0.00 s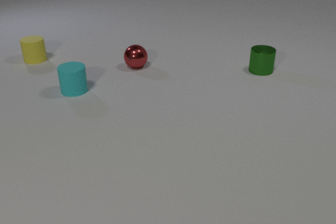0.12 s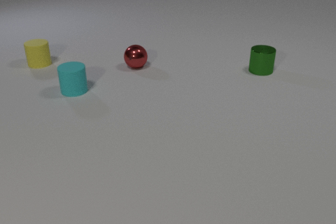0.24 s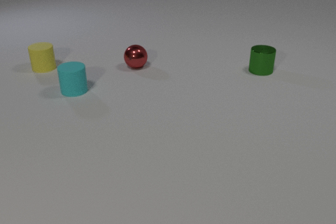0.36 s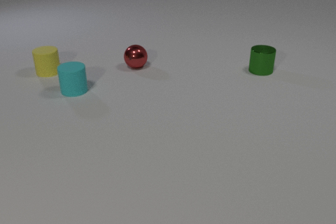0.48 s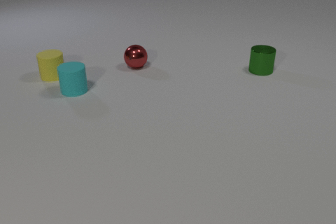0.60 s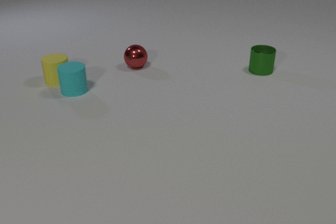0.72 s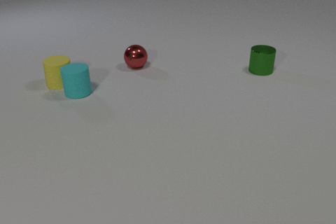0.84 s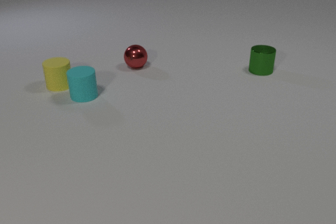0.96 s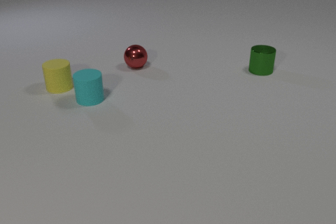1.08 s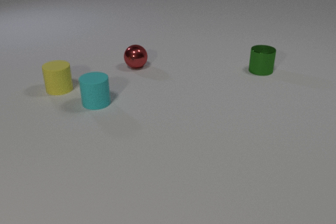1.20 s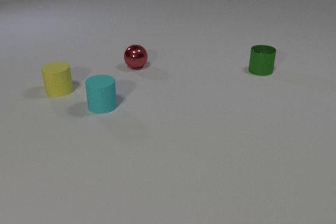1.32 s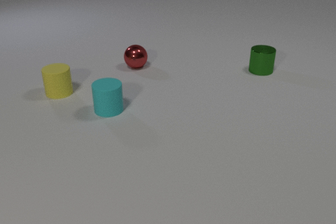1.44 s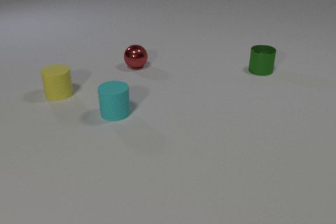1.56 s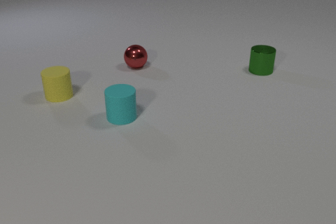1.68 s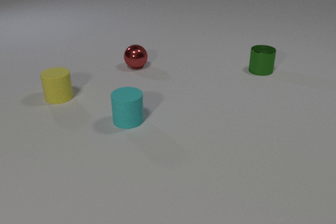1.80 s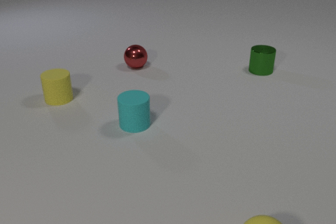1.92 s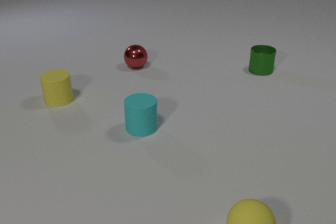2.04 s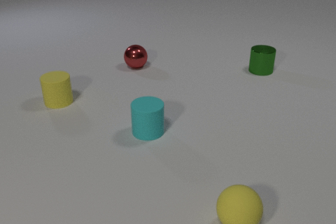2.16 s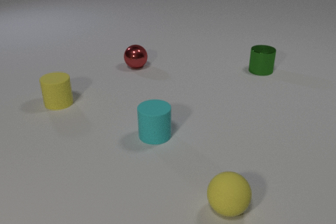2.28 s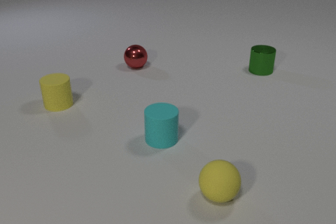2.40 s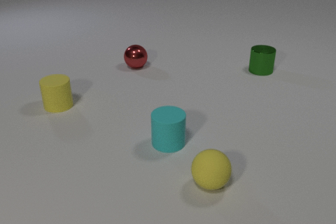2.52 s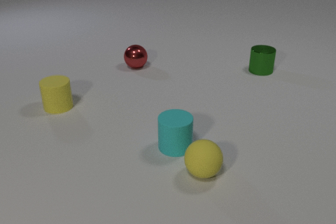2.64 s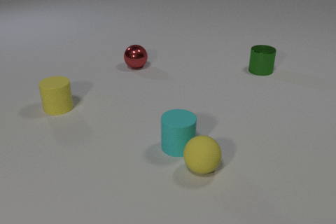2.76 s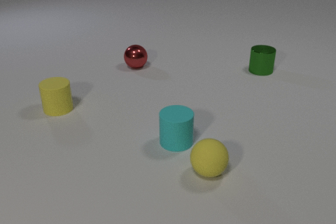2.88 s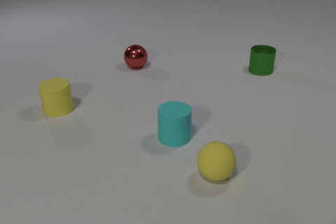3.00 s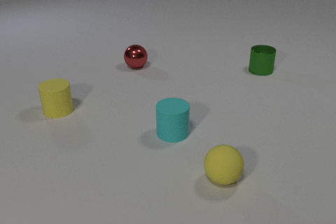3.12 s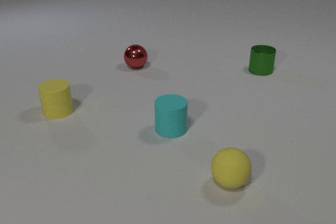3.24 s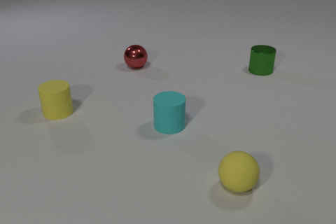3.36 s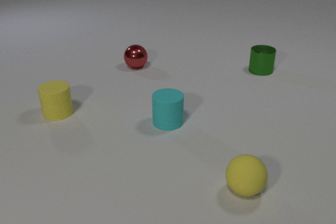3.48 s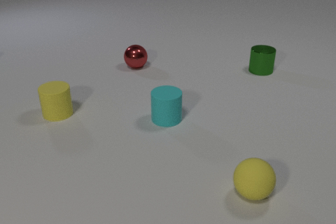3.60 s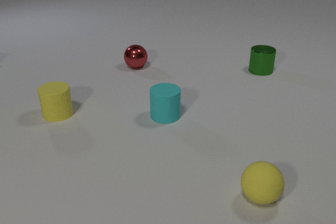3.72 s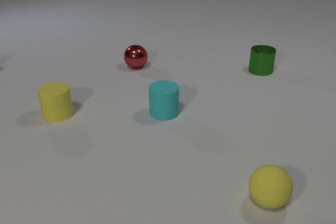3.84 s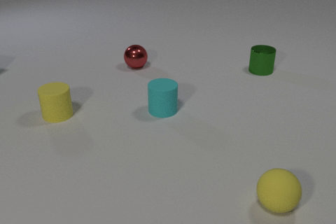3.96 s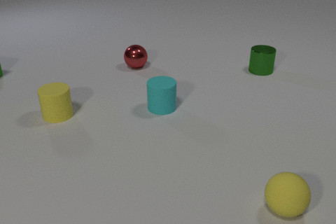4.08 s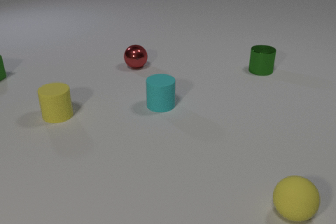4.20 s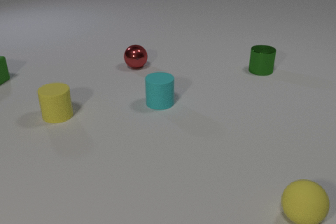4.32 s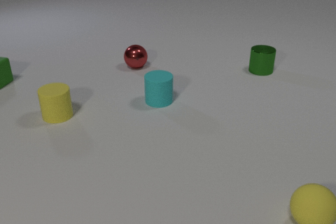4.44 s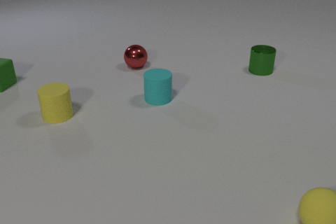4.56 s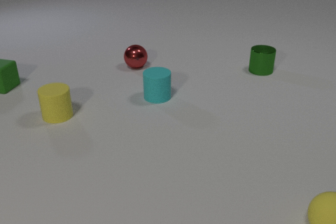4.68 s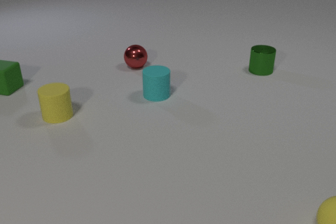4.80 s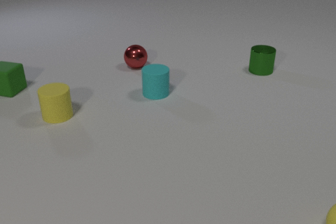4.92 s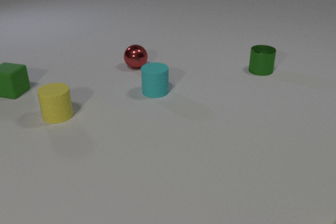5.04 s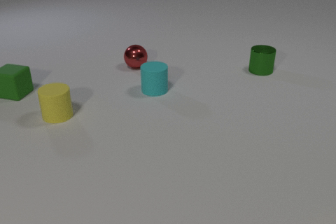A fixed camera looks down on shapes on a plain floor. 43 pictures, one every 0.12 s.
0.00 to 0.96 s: The yellow rubber cylinder slides toward the camera. The cyan rubber cylinder slides toward the camera and to the right. The yellow rubber cylinder and the cyan rubber cylinder collide.
0.96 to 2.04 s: The yellow rubber cylinder slides toward the camera. The cyan rubber cylinder slides toward the camera and to the right. The yellow rubber sphere comes in at the bottom edge, rolls away from the camera and to the left.
2.04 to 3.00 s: The yellow rubber cylinder slides toward the camera. The cyan rubber cylinder slides to the right. The yellow rubber sphere rolls away from the camera. The cyan rubber cylinder and the yellow rubber sphere collide.
3.00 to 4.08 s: The yellow rubber cylinder slides toward the camera. The cyan rubber cylinder slides away from the camera. The green rubber cube comes in at the left edge, slides toward the camera and to the right. The yellow rubber sphere rolls to the right and toward the camera.
4.08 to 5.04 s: The cyan rubber cylinder slides away from the camera. The green rubber cube slides toward the camera and to the right. The yellow rubber sphere rolls to the right, leaves at the right edge.
How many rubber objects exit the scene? 1.
How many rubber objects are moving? 4.
What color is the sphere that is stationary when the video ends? red.
